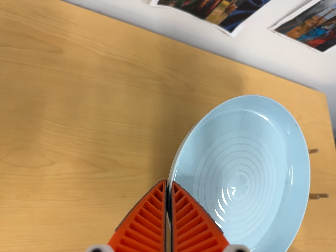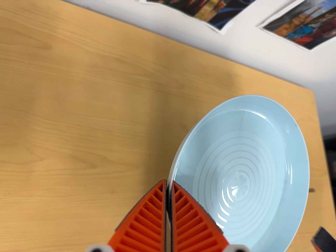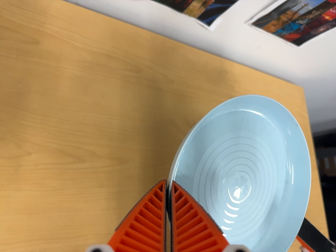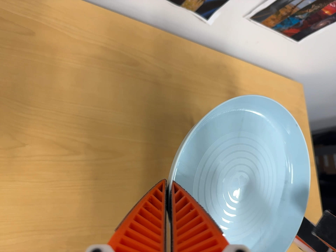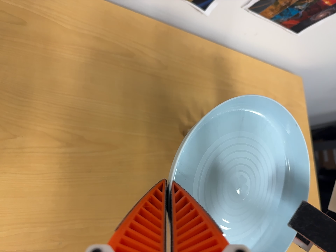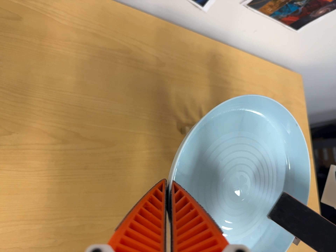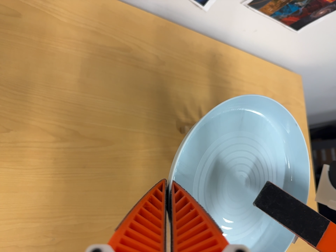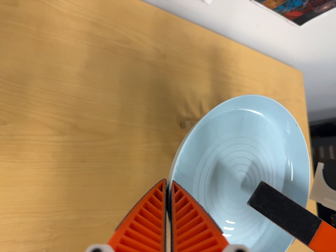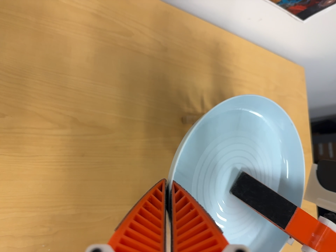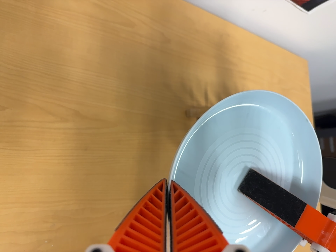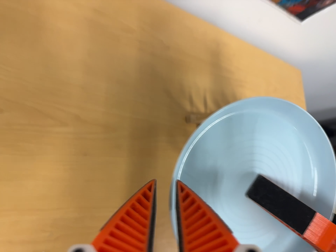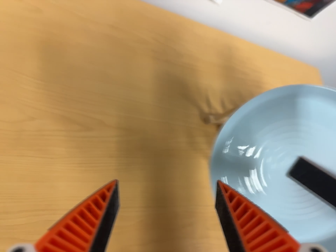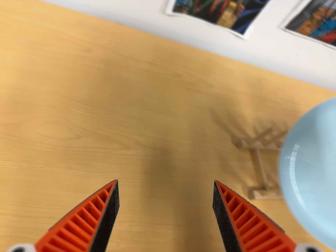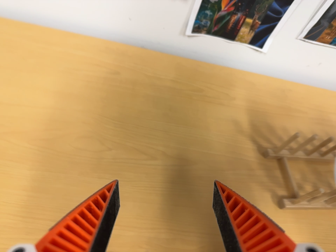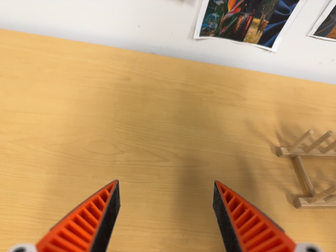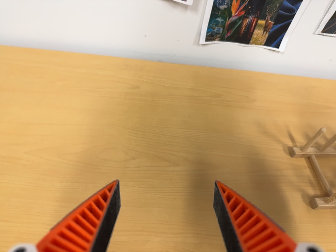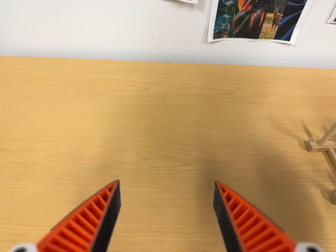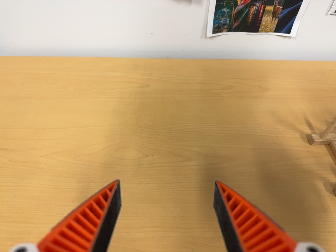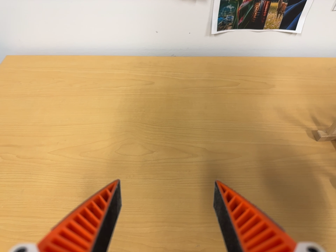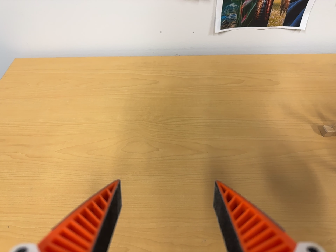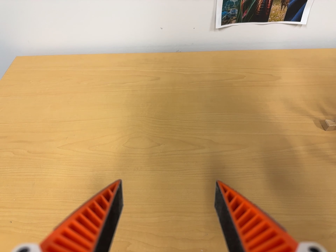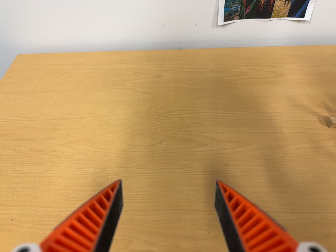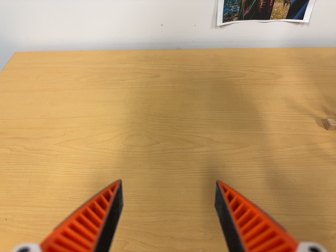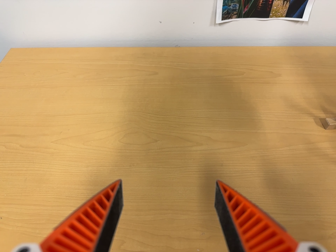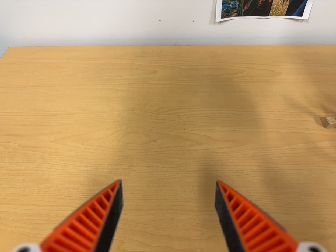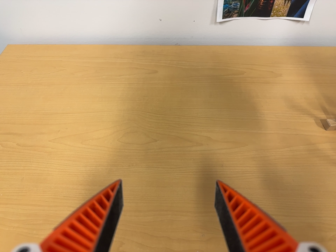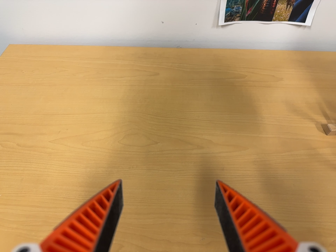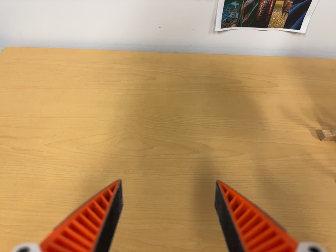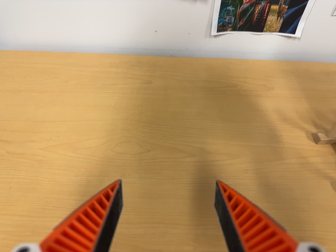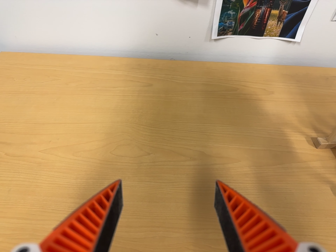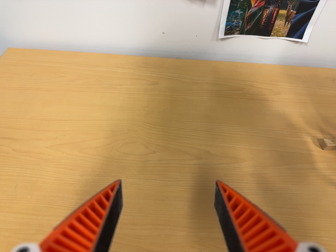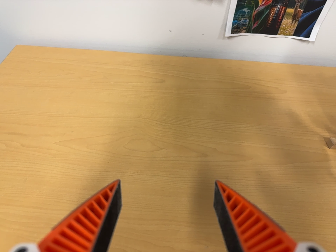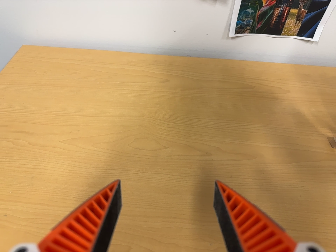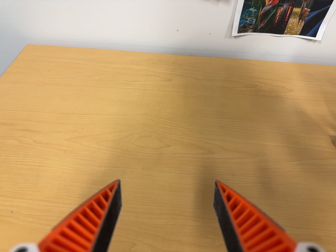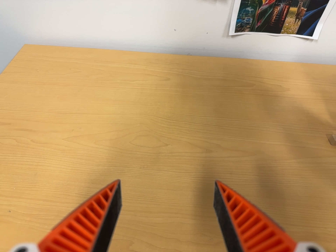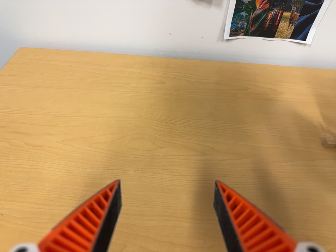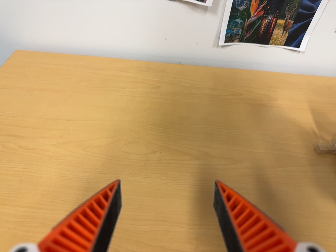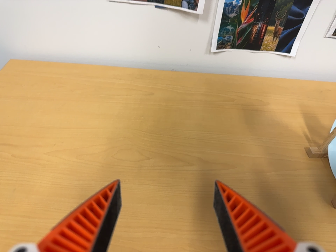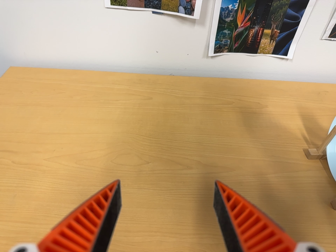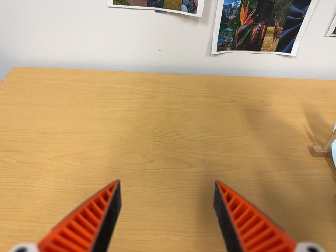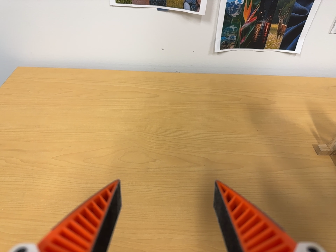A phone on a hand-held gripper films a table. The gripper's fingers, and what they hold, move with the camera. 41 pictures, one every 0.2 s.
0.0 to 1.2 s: The camera travels to its right, about 5 cm, so close, fixed things drift to the left.
1.2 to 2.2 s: The camera travels toward the bottom of its view, about 7 cm.
2.2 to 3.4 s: The scene slides to the right, as the camera pans about 25 degrees to its left. It travels toward the bottom of its view, backward and to its right, about 12 cm. Its aim tips toward the top of its view by about 20 degrees. It rolls about its line of sight by about 10 degrees, and the scene rotates counterclockwise.
3.4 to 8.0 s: The camera shifts only a little, or ends up much as it began.
The film runs forward here.
